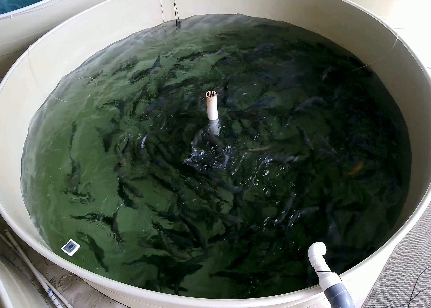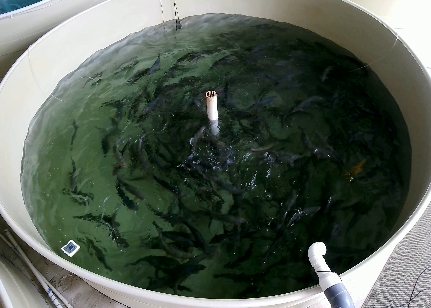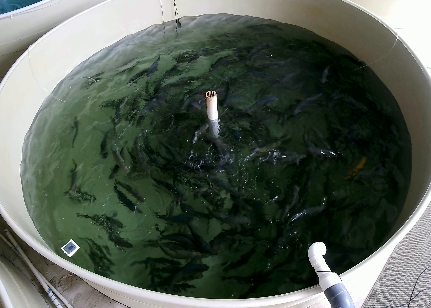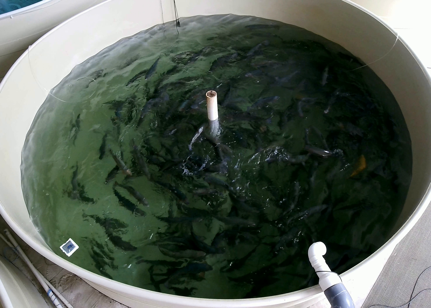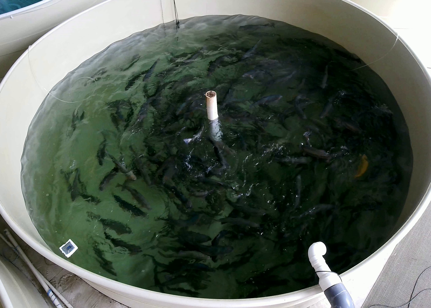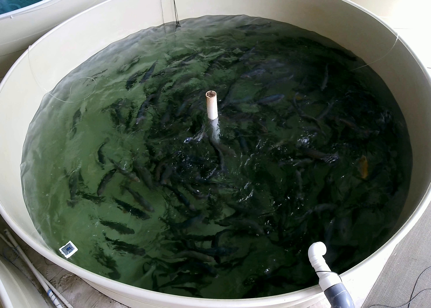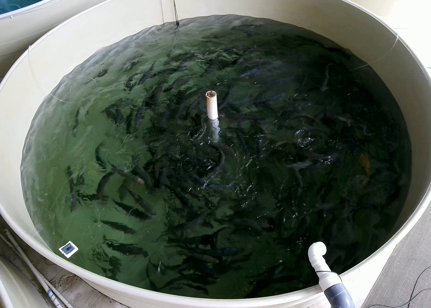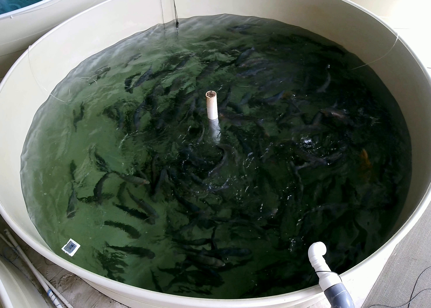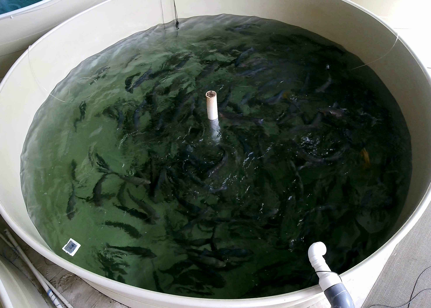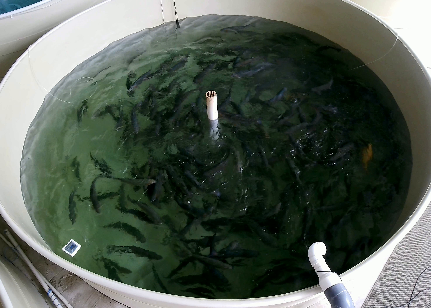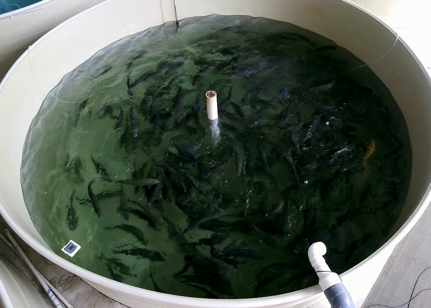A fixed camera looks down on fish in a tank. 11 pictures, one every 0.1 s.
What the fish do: Weak feeding.
